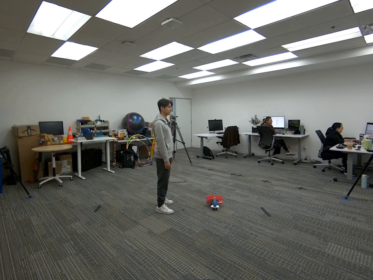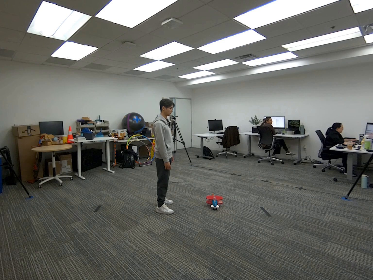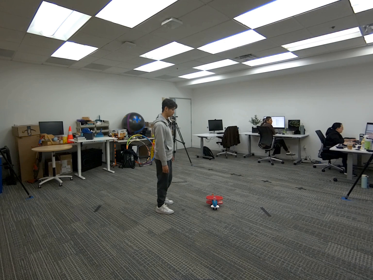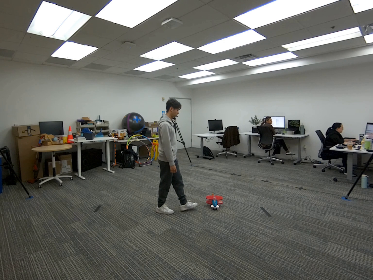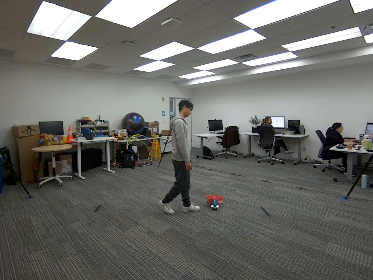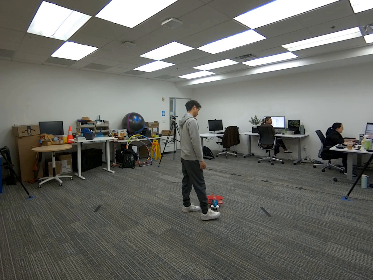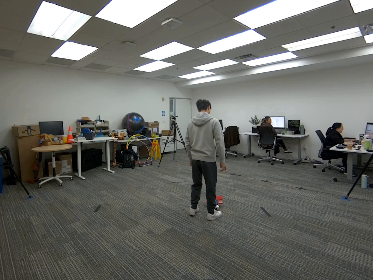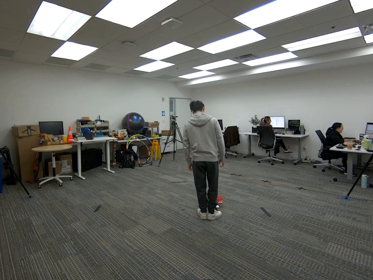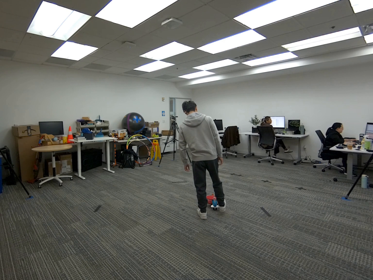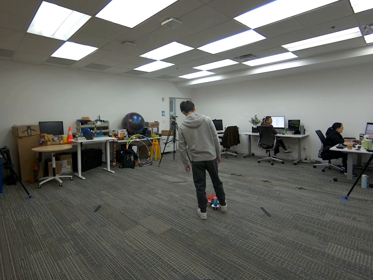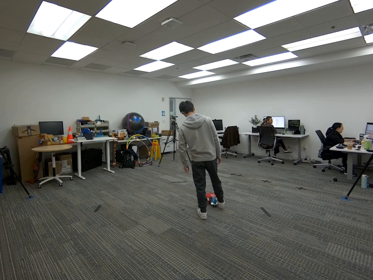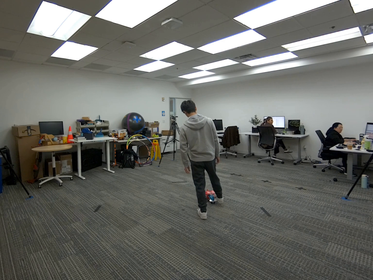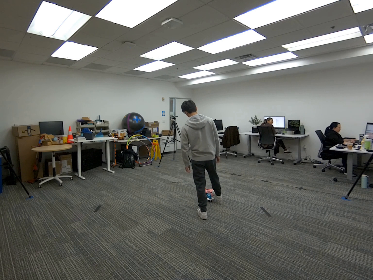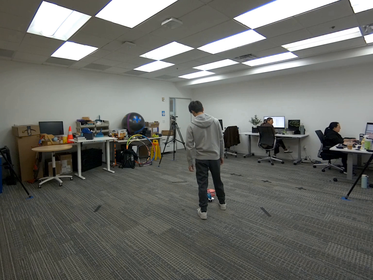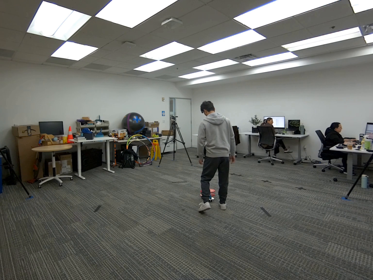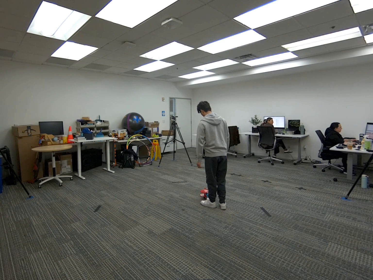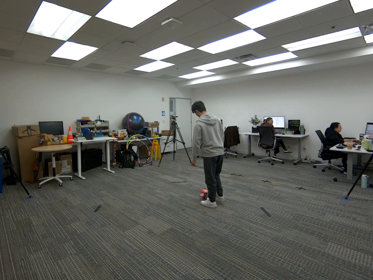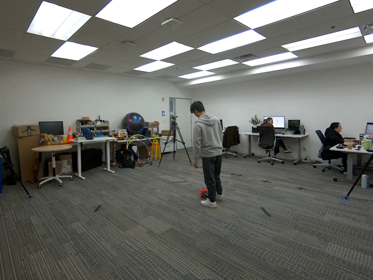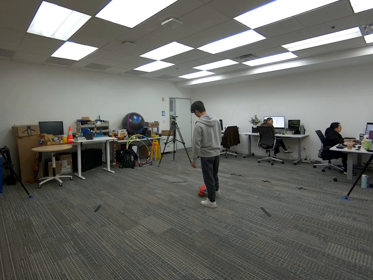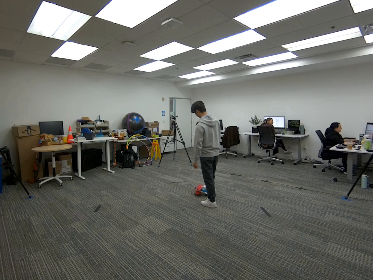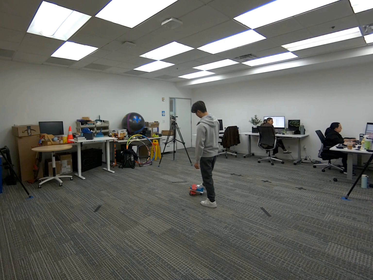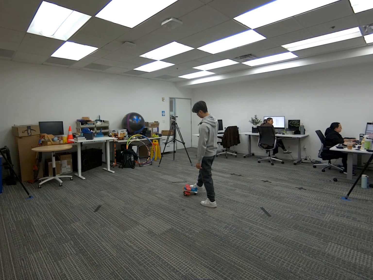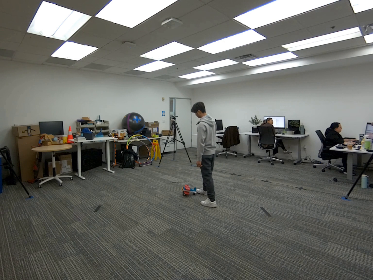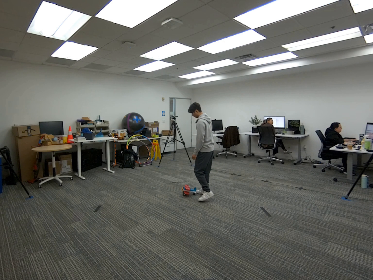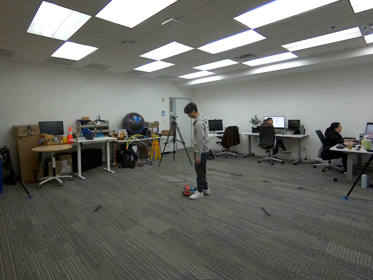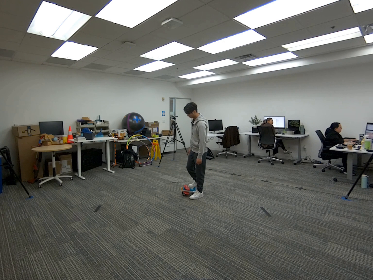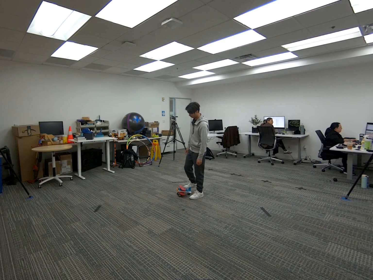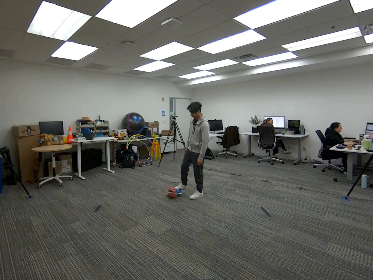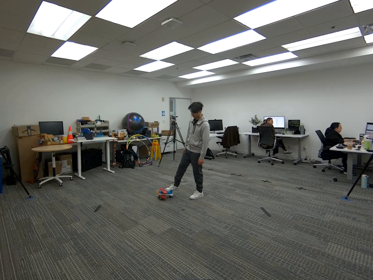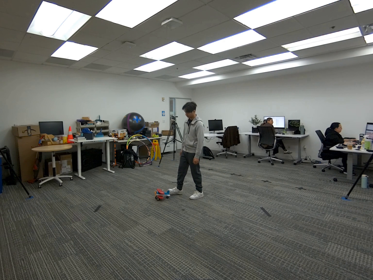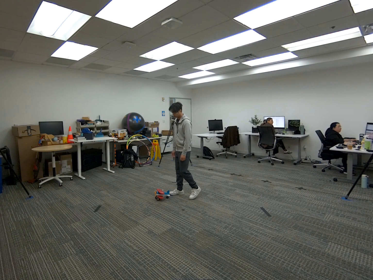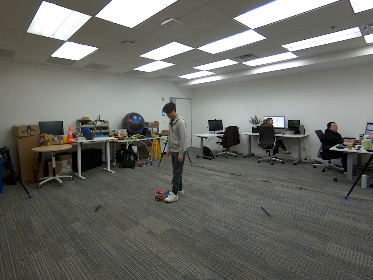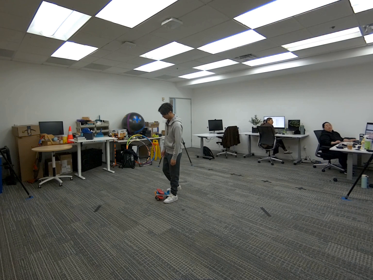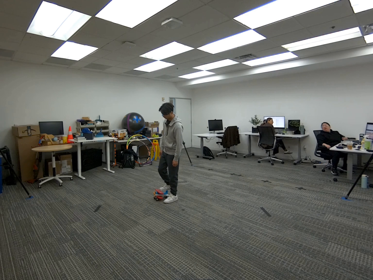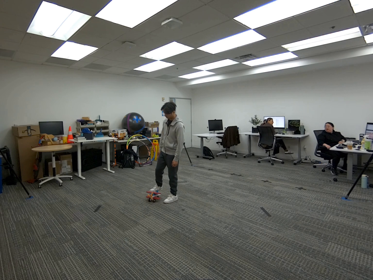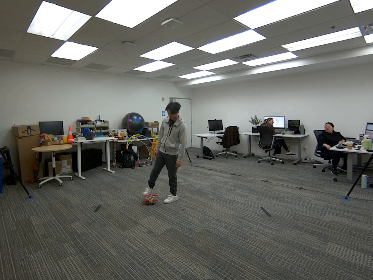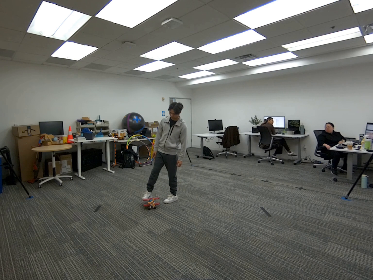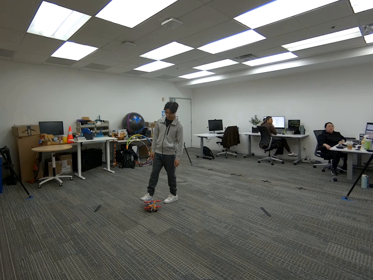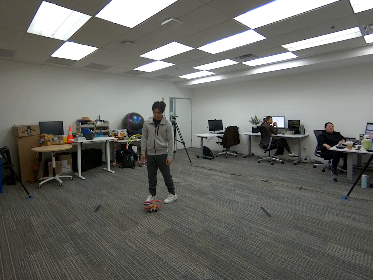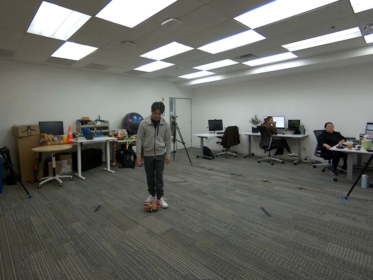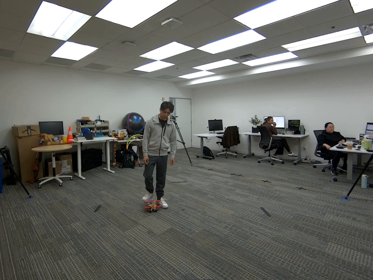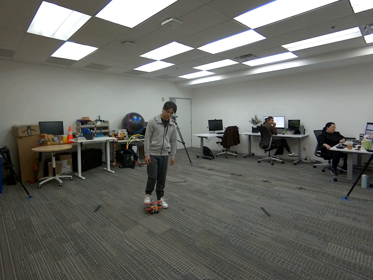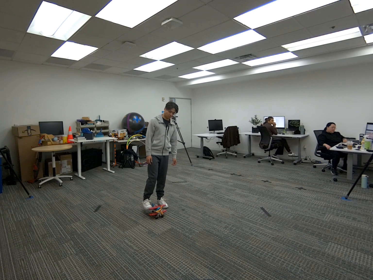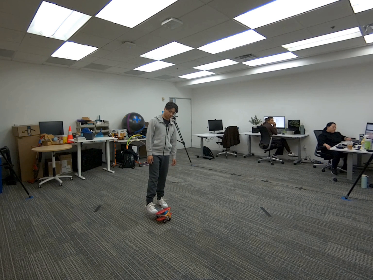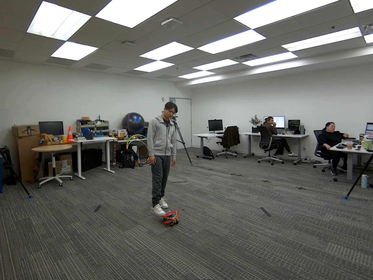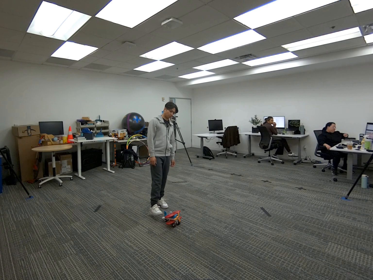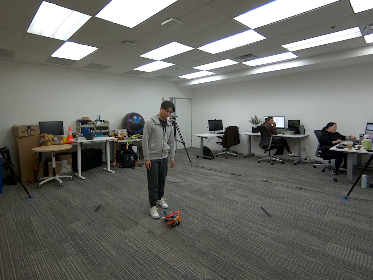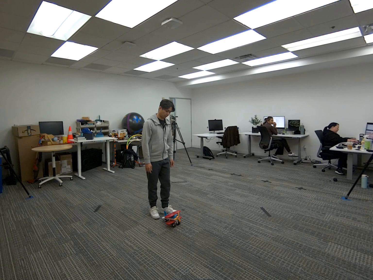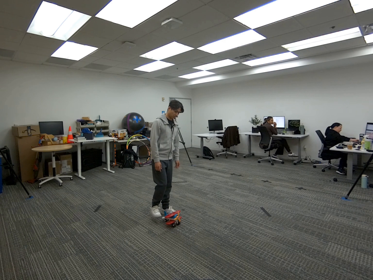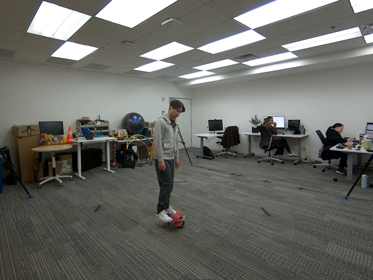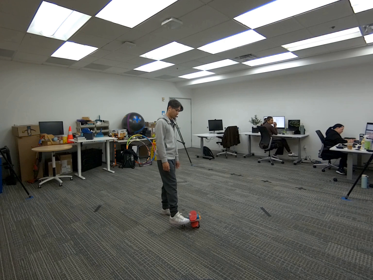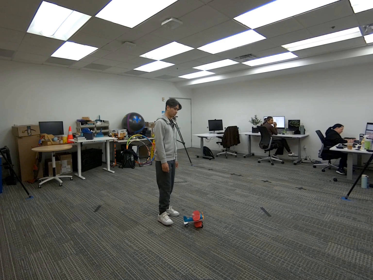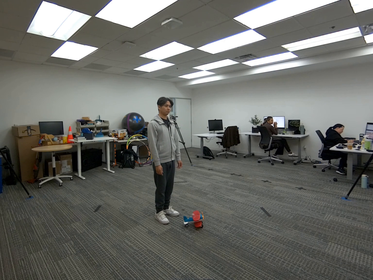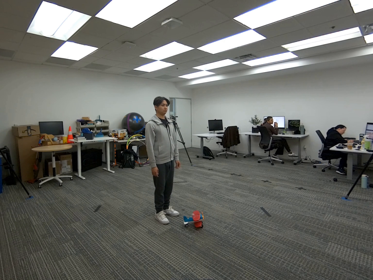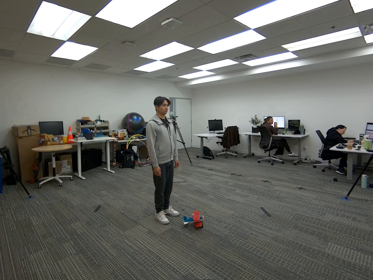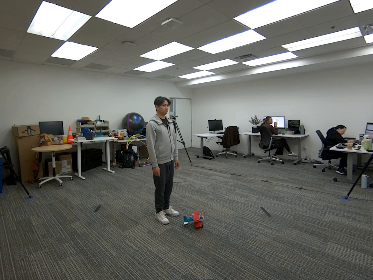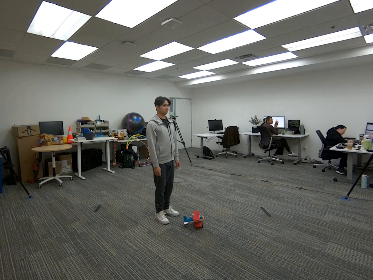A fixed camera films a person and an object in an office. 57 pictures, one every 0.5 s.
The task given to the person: Walk to the toy airplane on the ground. Use your feet to push the plane along the ground until finished.
